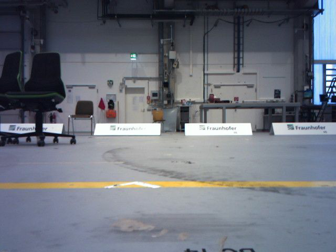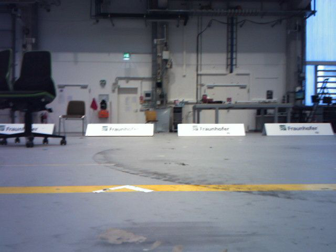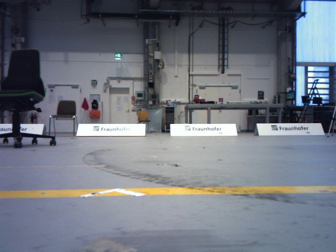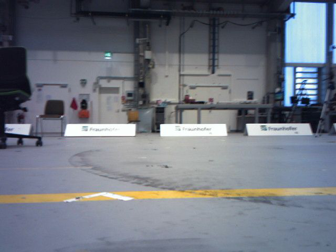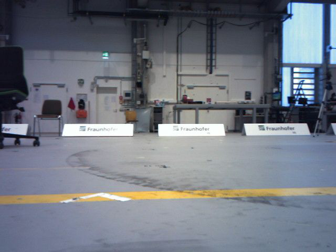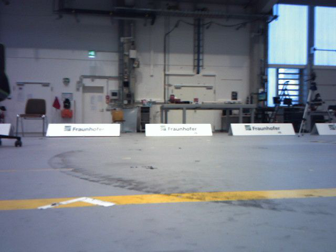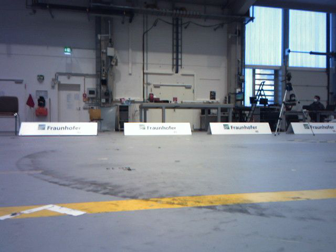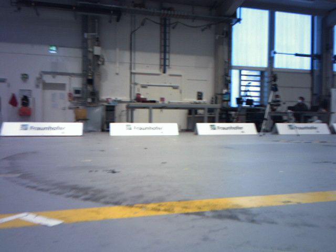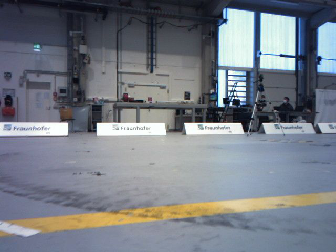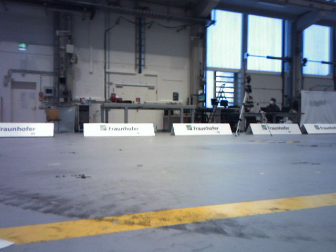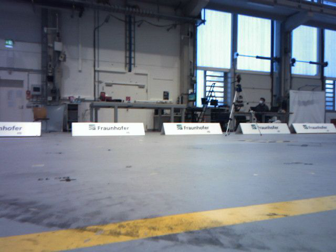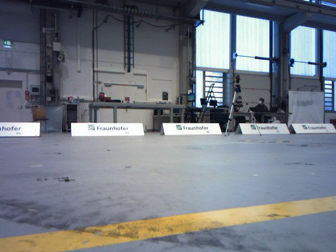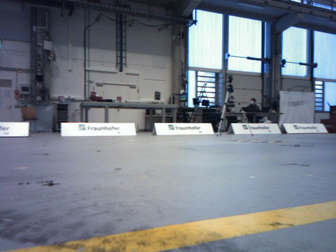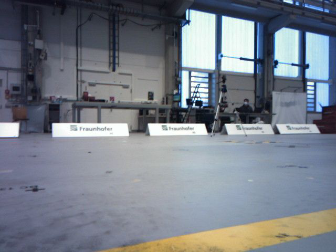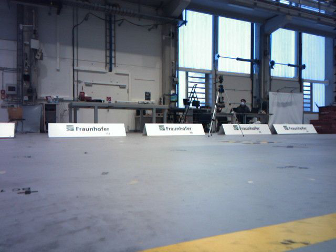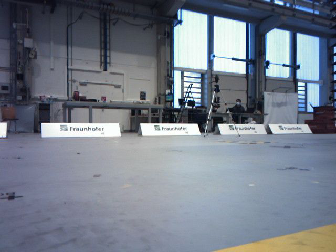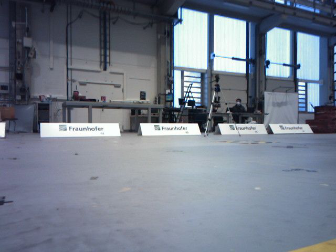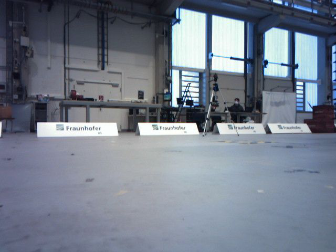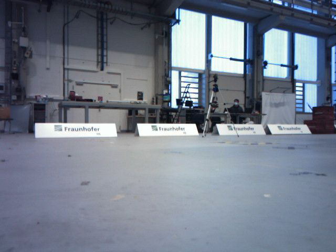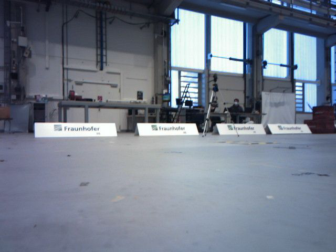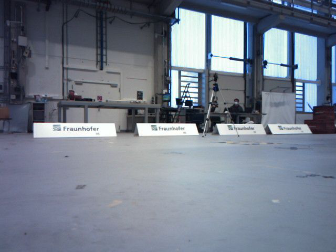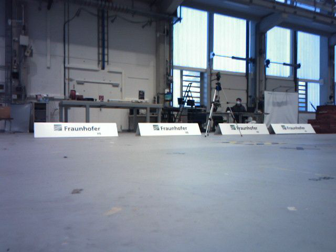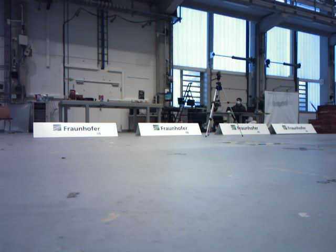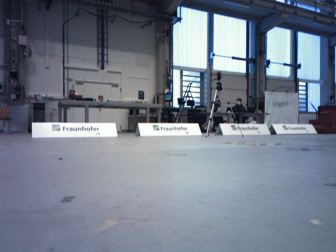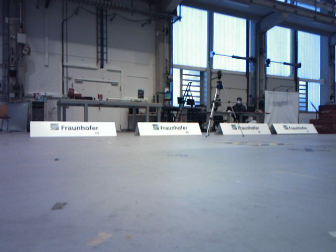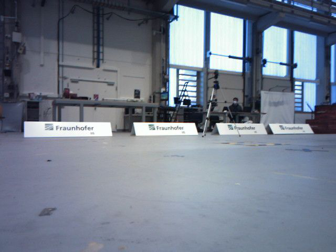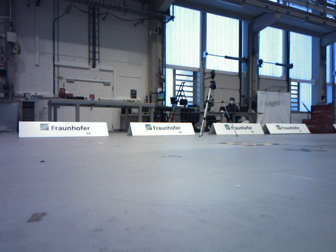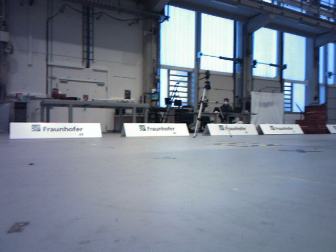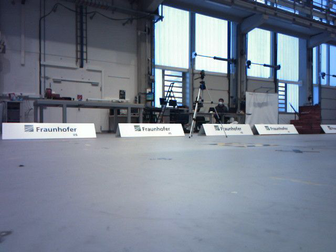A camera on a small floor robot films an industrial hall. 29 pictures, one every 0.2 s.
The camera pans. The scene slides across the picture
to the left.
The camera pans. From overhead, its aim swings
clockwise.
0.0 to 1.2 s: The camera pans to its right, which is clockwise from overhead, by about 10 degrees. It travels forward, about 0.2 m, so what stands in front looms larger.
1.2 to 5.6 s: The camera pans to its right, which is clockwise from overhead, by about 20 degrees. It travels forward, about 0.9 m, so what stands in front looms larger.
The film runs forward here.
